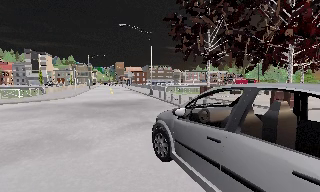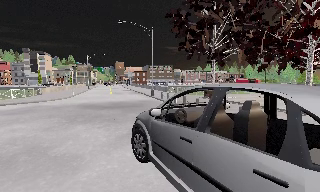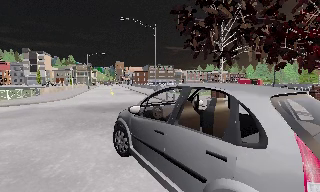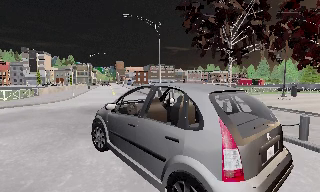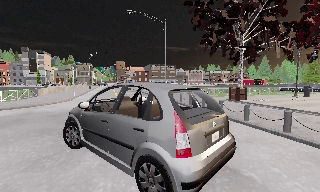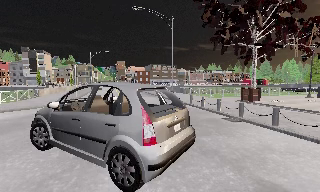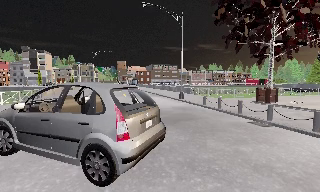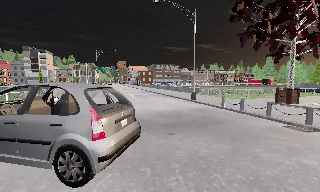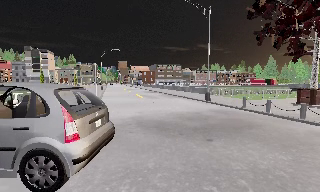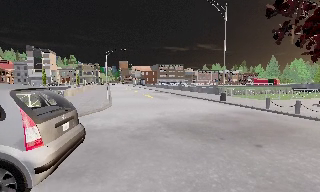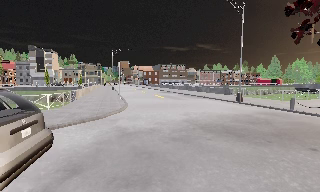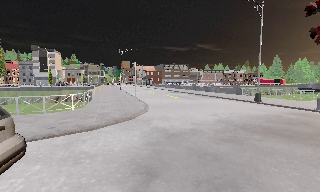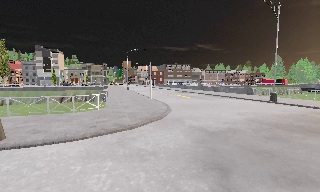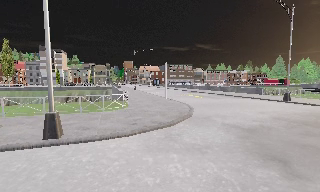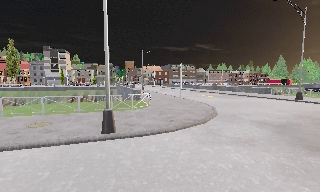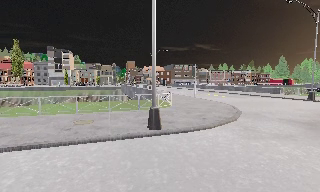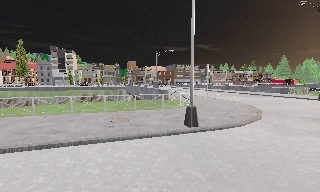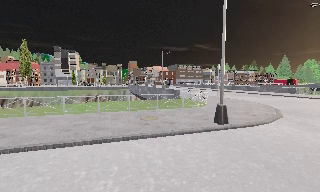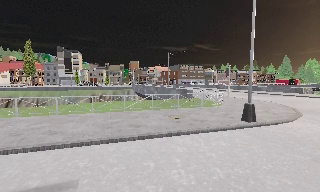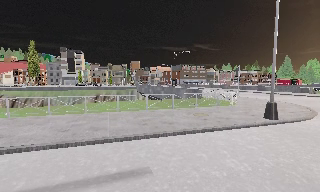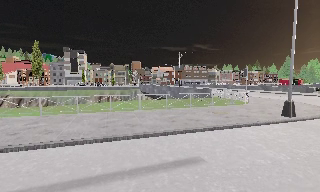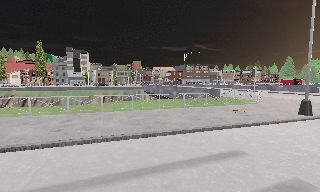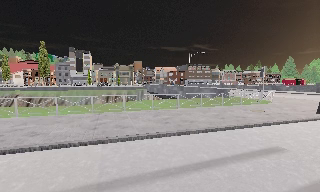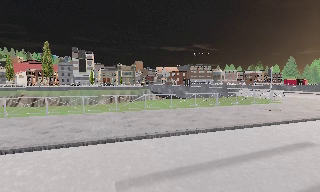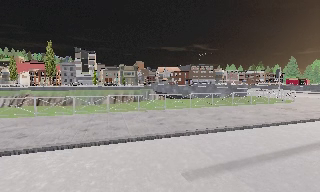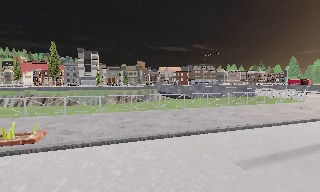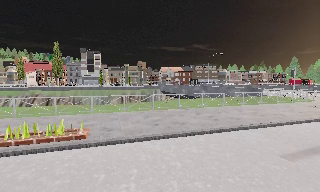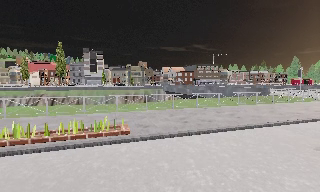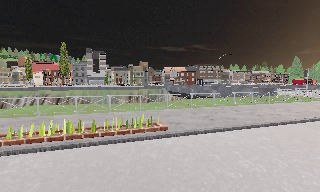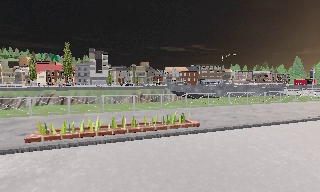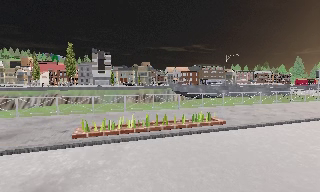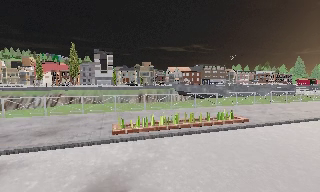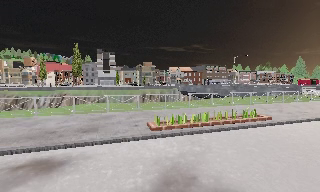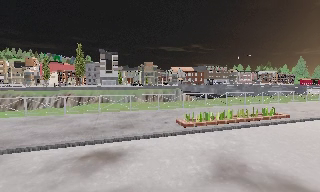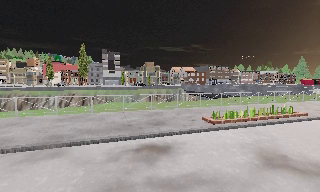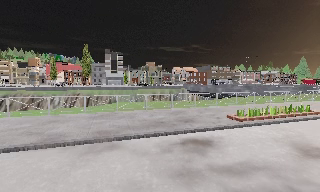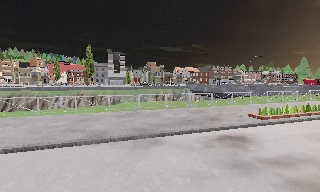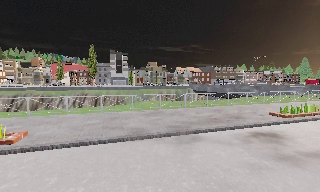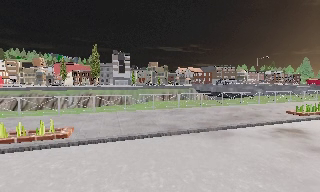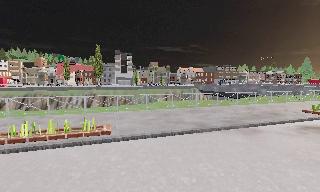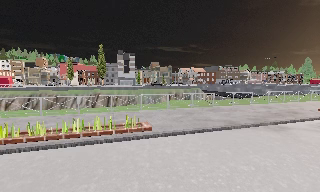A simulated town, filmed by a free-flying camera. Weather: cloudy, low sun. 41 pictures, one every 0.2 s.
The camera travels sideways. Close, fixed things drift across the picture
to the right.
0.0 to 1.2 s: The camera travels forward and to its left, about 6 m, so what stands in front looms larger.
1.2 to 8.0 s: The camera travels to its left, about 40 m, so close, fixed things drift to the right.
The film runs forward here.
